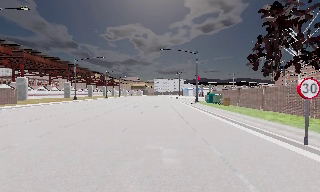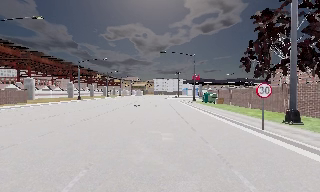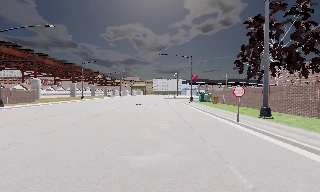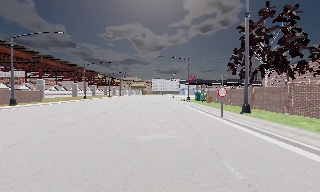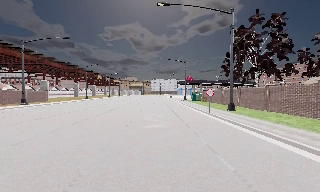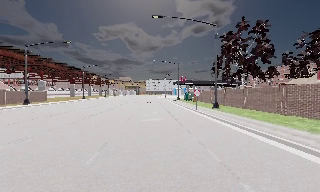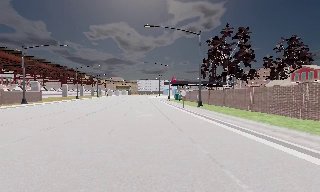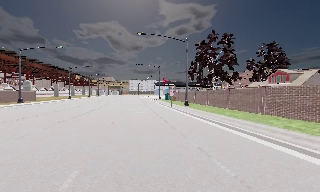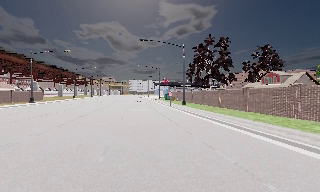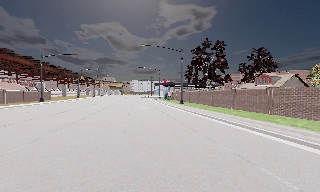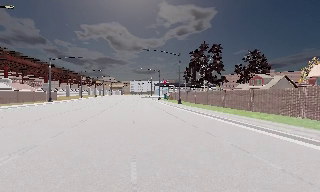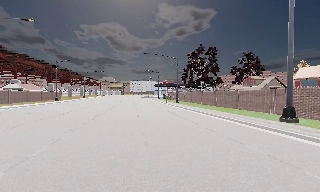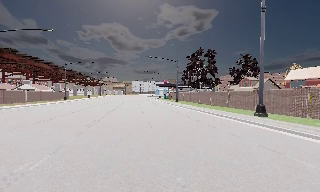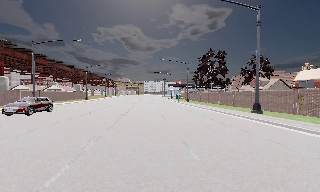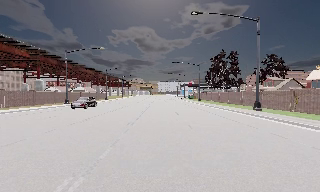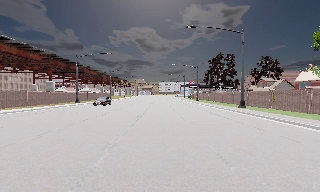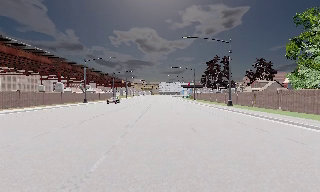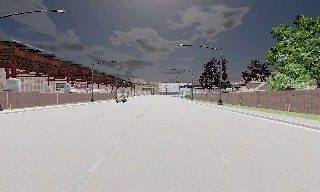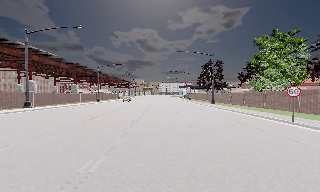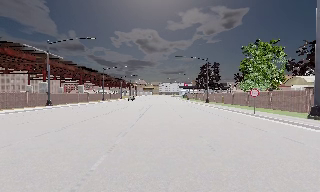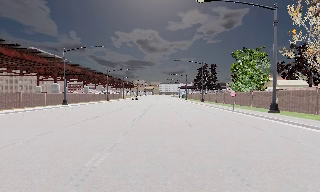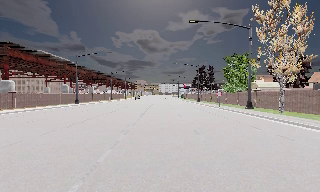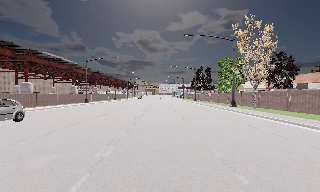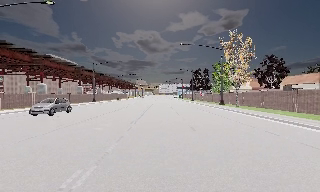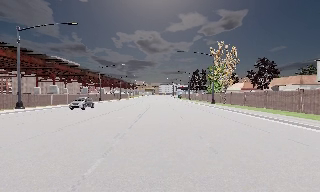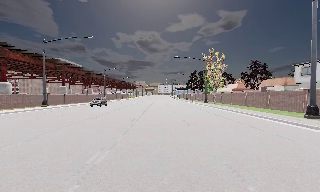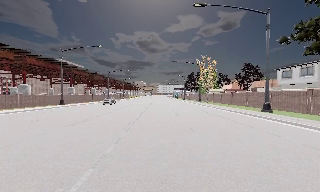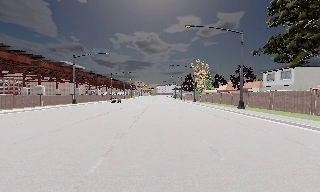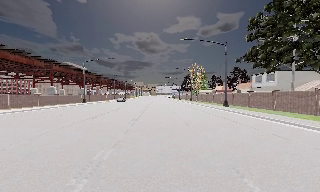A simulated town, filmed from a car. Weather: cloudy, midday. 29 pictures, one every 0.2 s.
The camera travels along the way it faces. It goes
backward.
0.0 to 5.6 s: The camera travels backward, about 95 m, so what stands in front gets smaller. It gains speed.
The film runs backward here.
